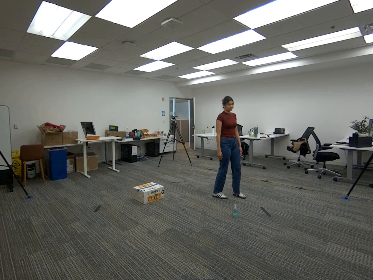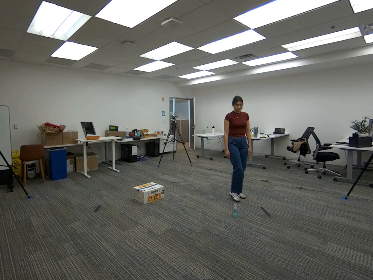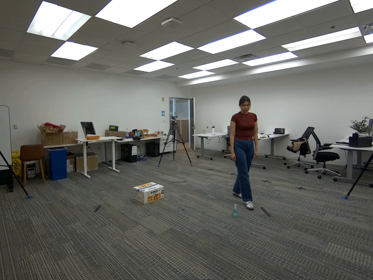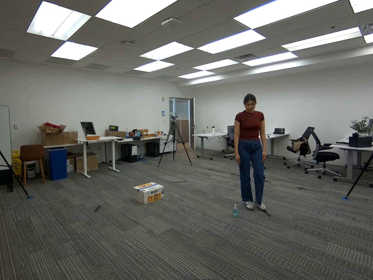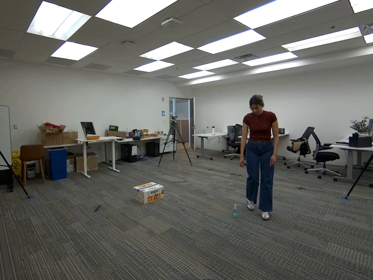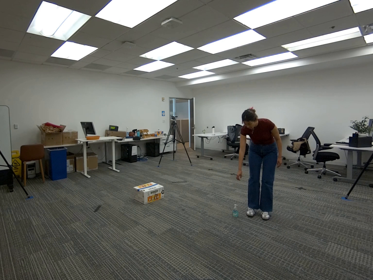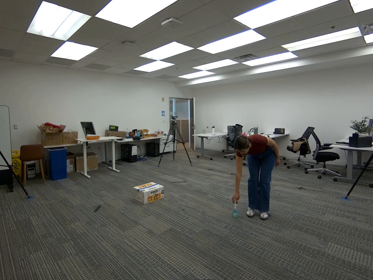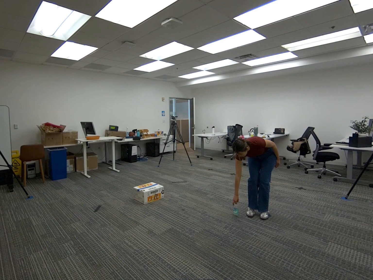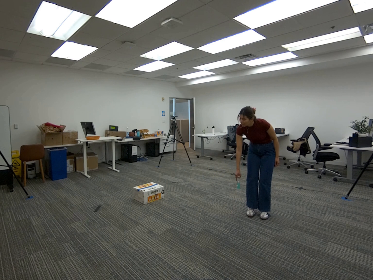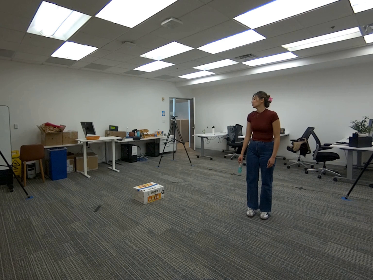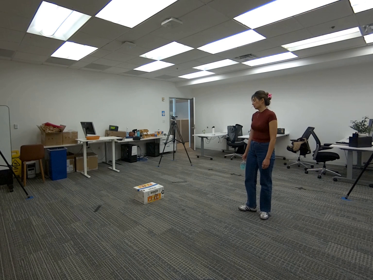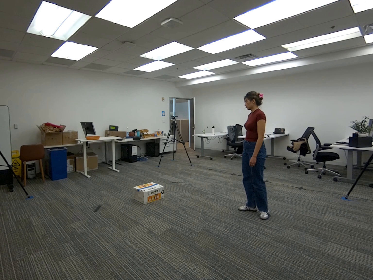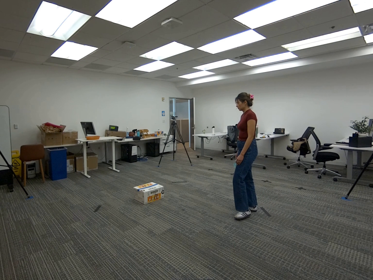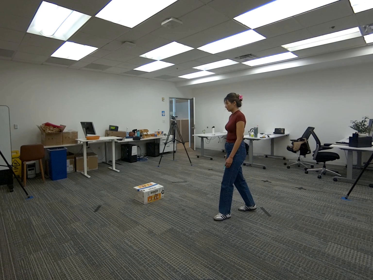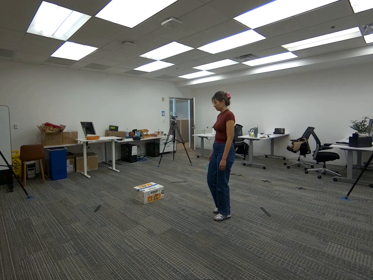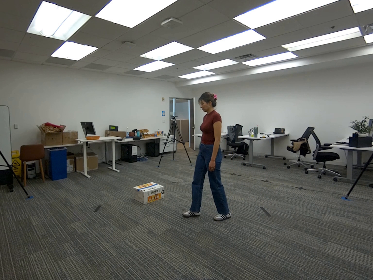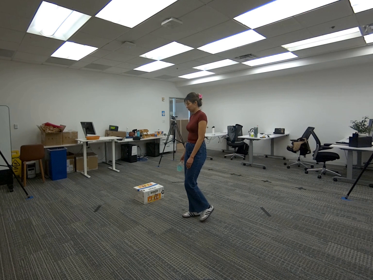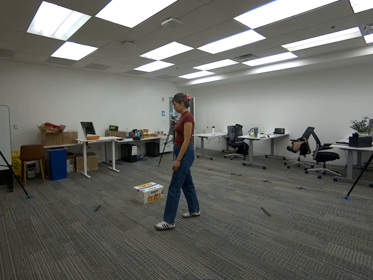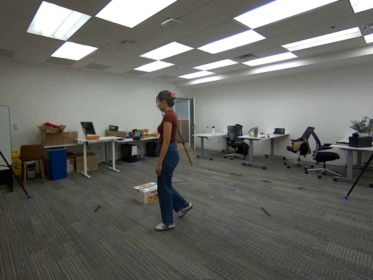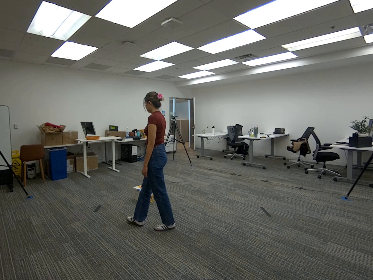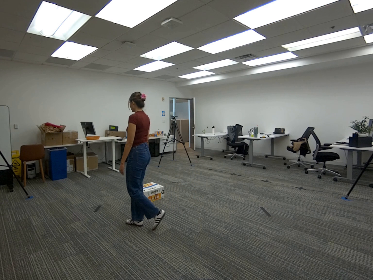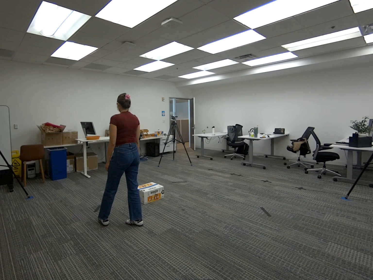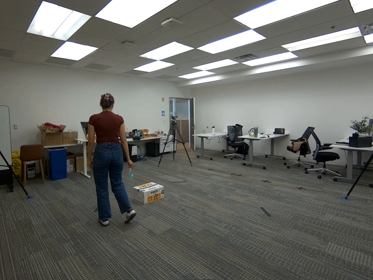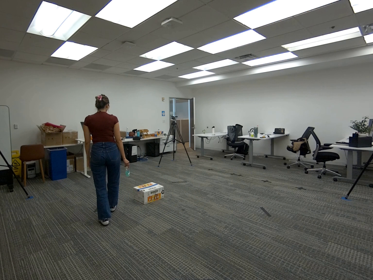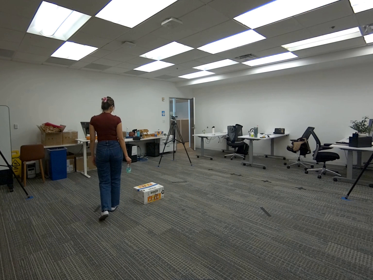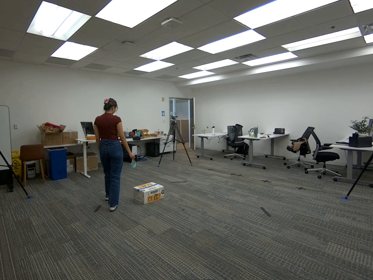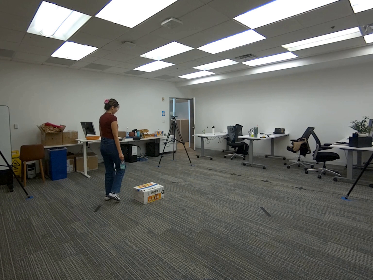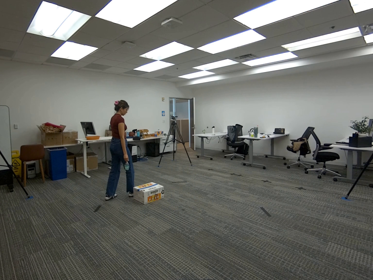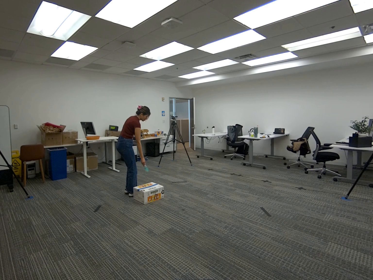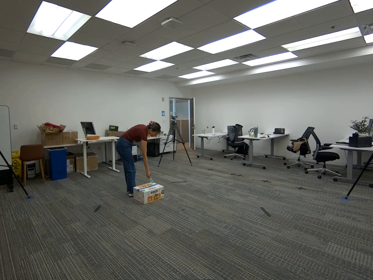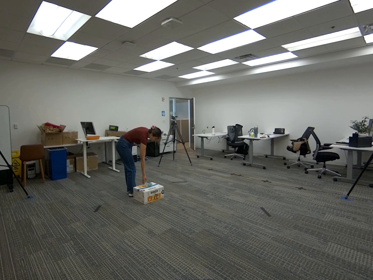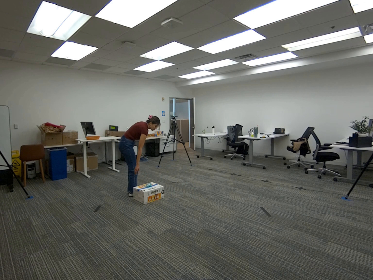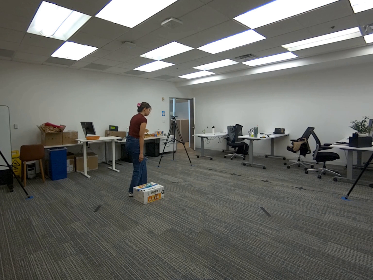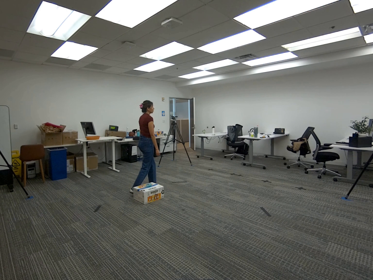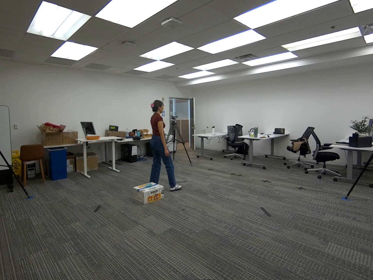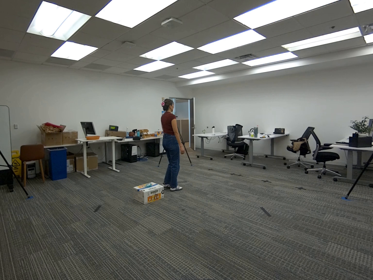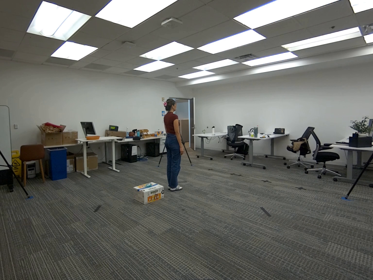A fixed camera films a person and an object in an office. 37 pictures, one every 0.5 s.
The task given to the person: Walk to the hand soap on the ground, pick the soap with your right hand and place it on top of the snack box.
